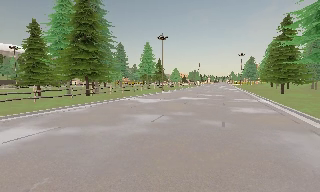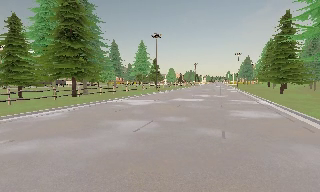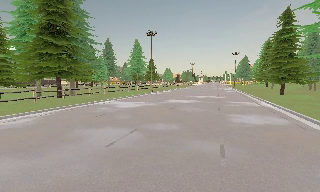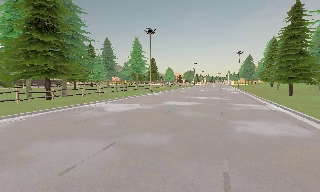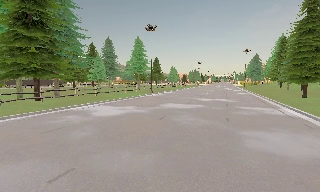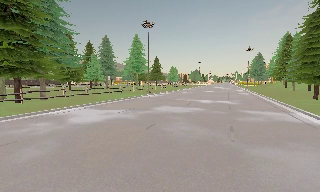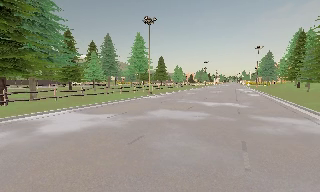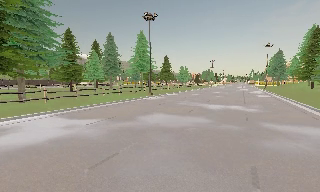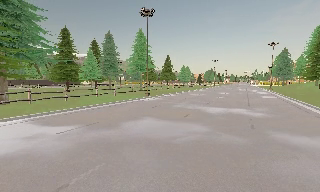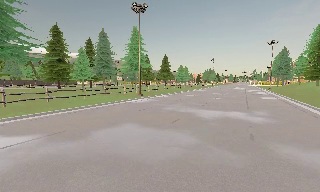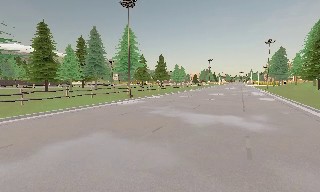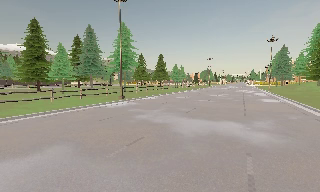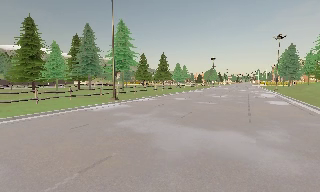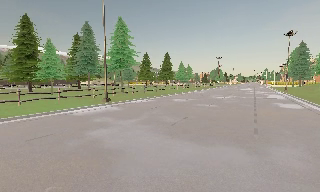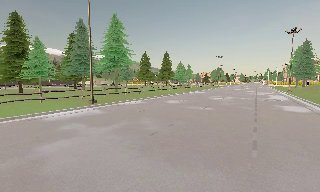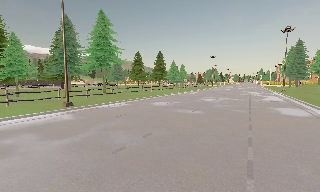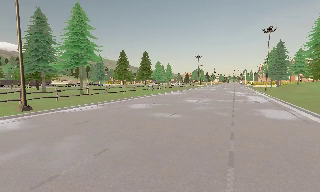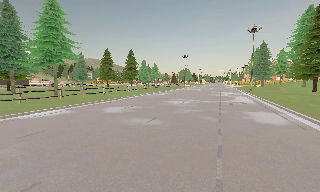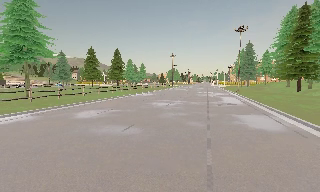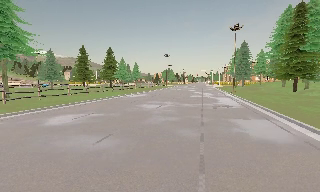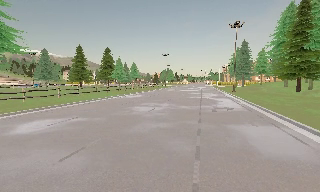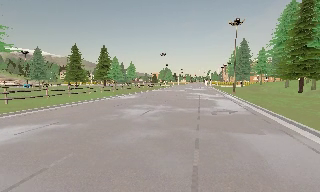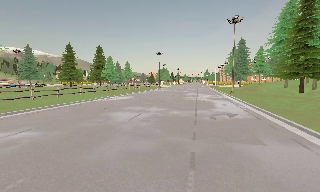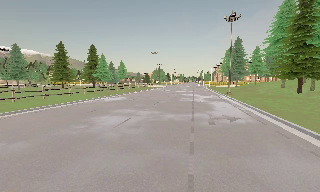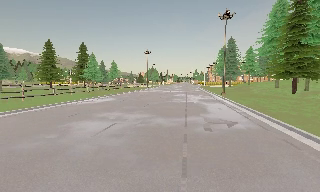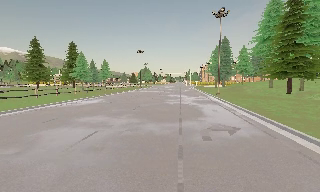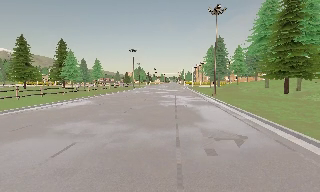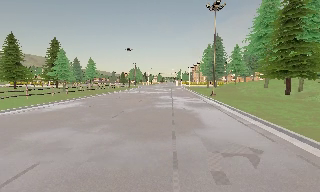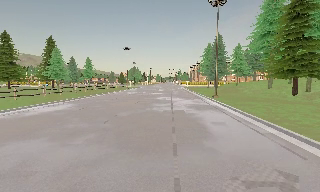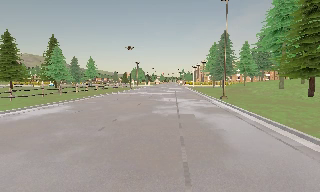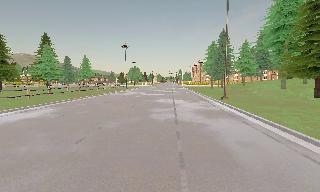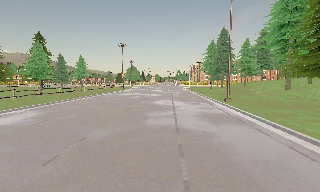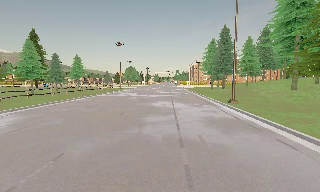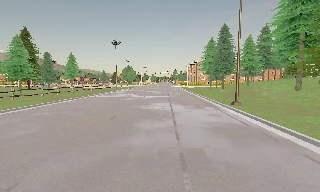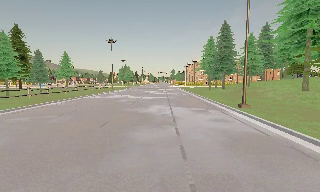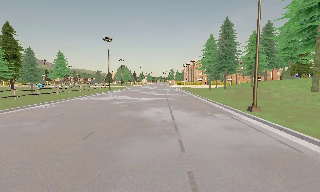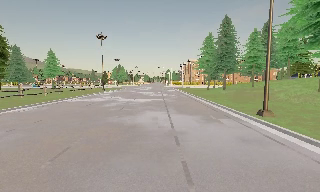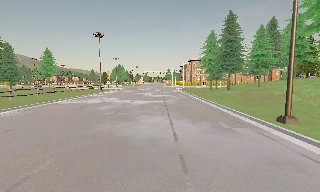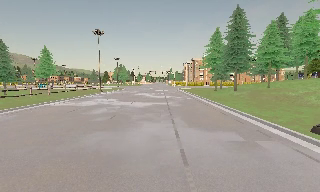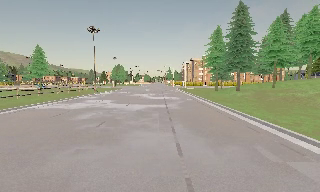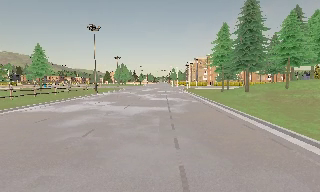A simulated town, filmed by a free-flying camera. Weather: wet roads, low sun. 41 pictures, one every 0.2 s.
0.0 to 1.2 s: The camera travels forward, about 11 m, so what stands in front looms larger.
1.2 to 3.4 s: The camera travels forward and to its right, about 19 m, so what stands in front looms larger.
3.4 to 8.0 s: The camera swings to its right by about 20 degrees, and the scene slides to the left. It travels forward, about 30 m, so what stands in front looms larger.
The film runs forward here.
